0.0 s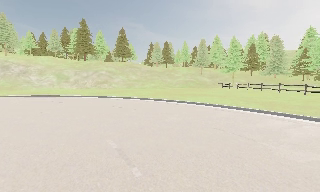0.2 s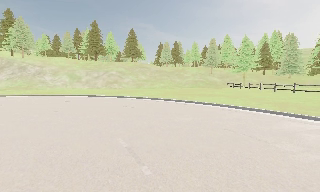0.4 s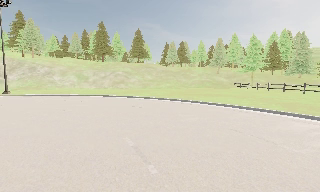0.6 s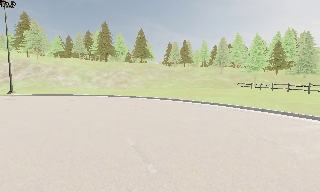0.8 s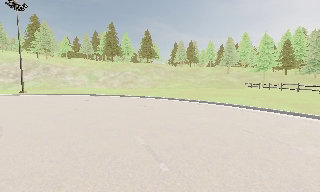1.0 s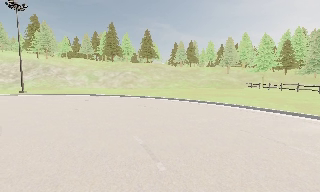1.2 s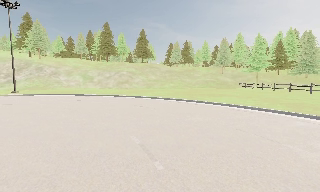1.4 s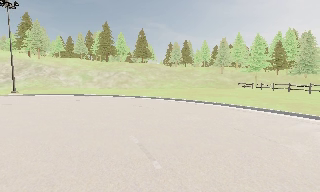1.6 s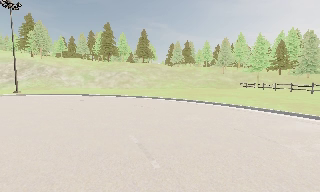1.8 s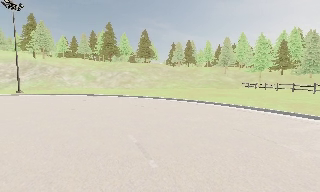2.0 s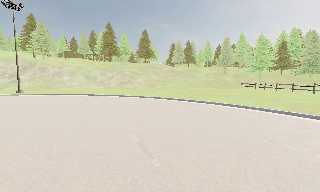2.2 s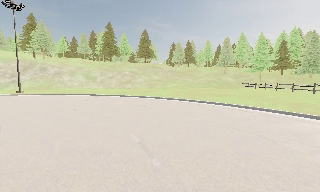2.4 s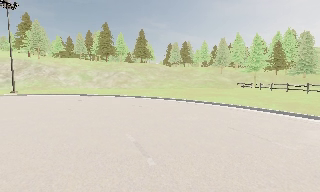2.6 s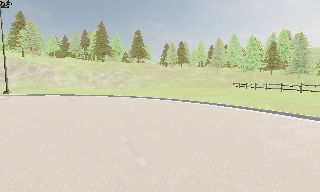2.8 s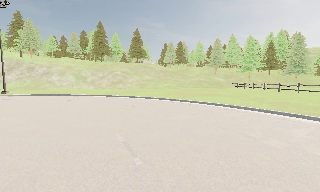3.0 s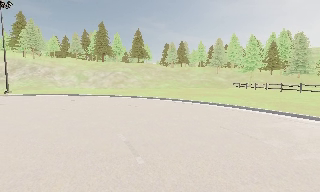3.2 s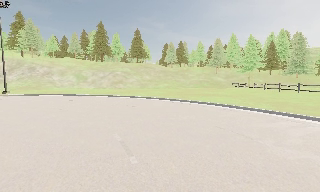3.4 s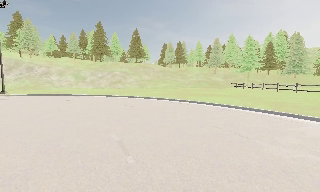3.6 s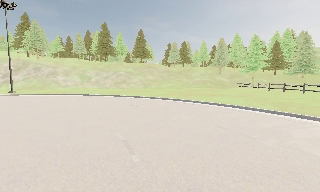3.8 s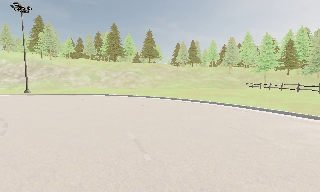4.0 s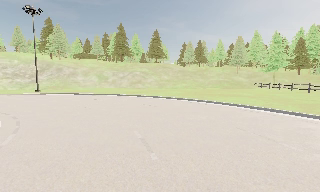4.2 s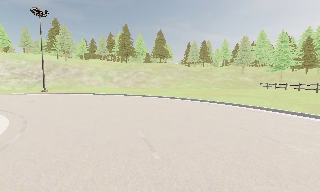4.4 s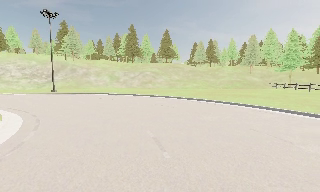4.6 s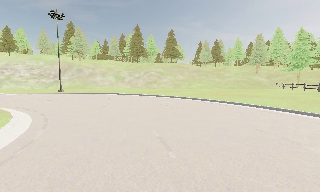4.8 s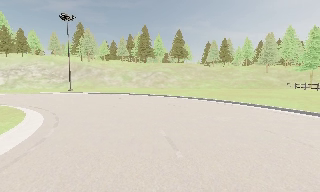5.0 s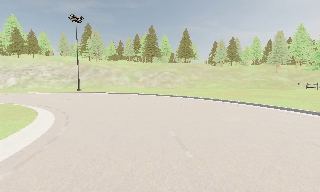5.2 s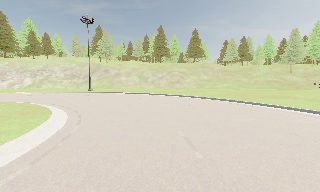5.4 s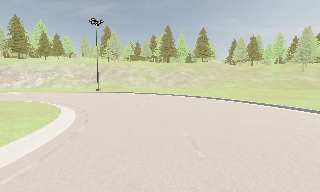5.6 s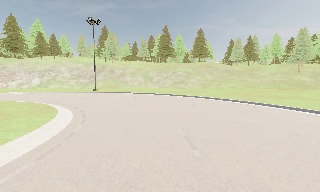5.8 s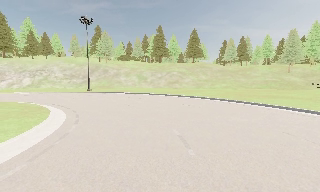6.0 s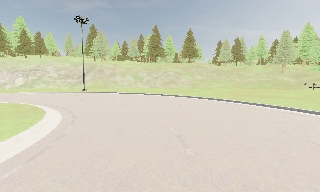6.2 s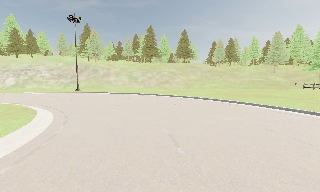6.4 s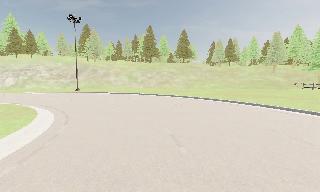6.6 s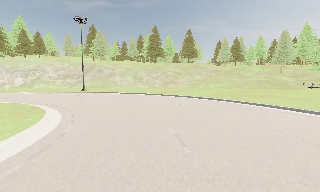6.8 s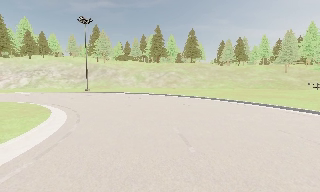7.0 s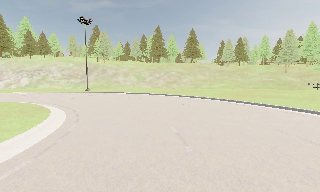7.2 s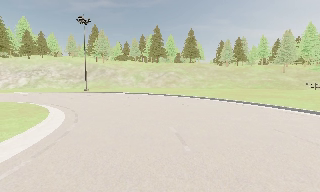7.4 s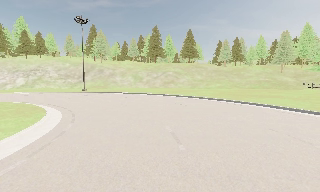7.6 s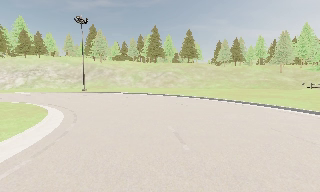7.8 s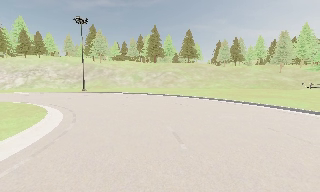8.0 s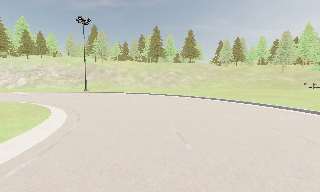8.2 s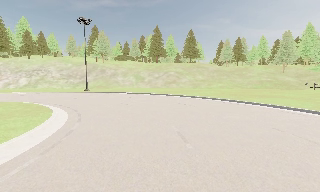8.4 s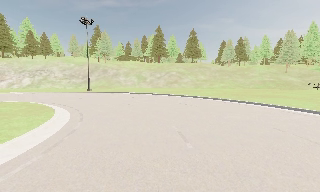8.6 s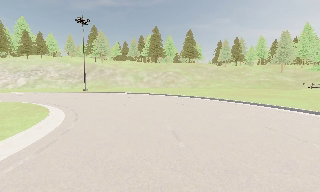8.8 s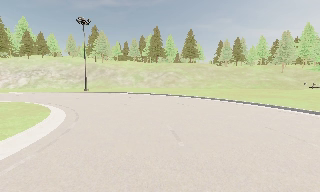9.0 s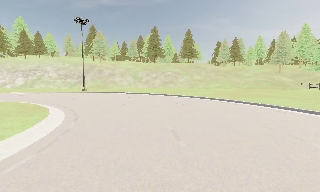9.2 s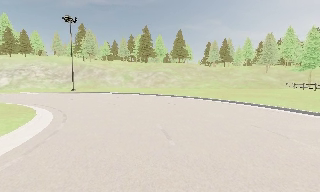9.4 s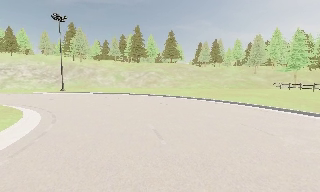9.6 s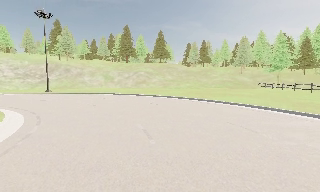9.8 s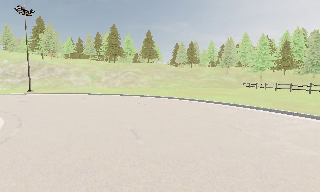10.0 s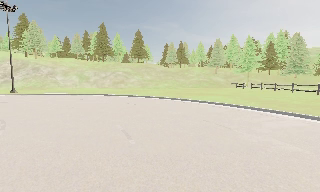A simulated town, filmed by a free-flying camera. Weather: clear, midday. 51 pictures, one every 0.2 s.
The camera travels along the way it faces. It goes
backward.
0.0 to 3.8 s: The camera travels backward, about 0.5 m, so what stands in front gets smaller.
3.8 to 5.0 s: The scene slides to the right, as the camera pans about 10 degrees to its left.
5.0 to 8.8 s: The camera travels backward, about 0.5 m, so what stands in front gets smaller.
8.8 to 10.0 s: The scene slides to the left, as the camera pans about 20 degrees to its right.
The film runs backward here.
